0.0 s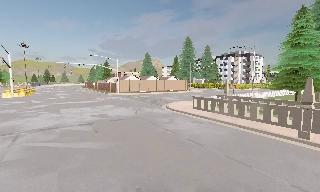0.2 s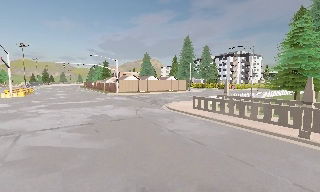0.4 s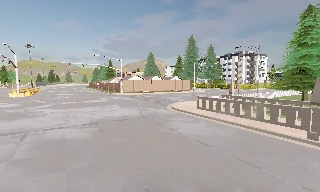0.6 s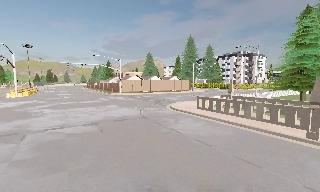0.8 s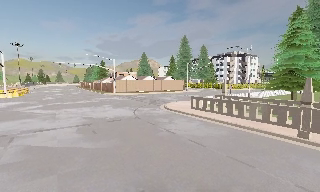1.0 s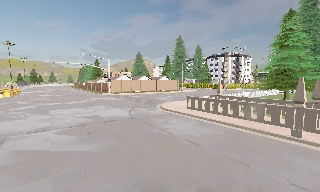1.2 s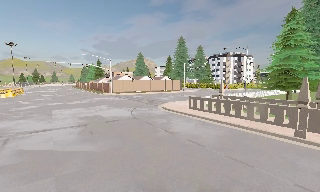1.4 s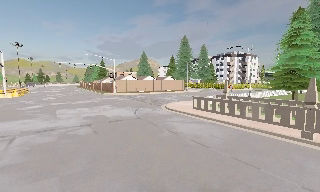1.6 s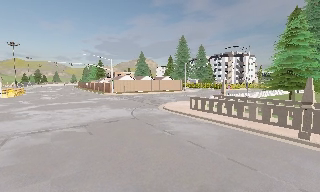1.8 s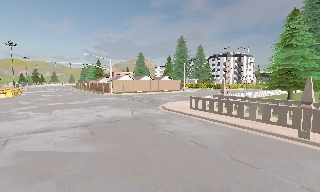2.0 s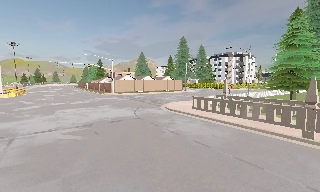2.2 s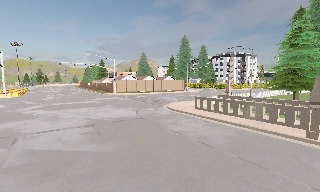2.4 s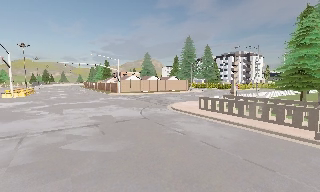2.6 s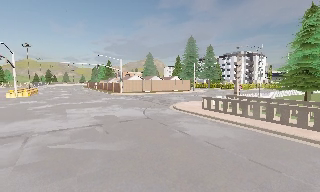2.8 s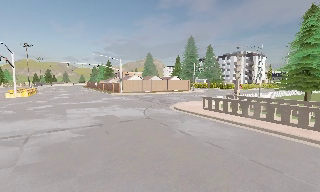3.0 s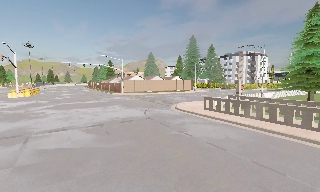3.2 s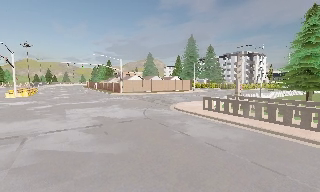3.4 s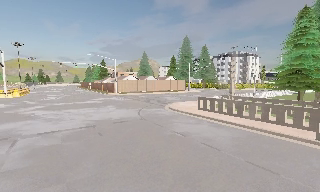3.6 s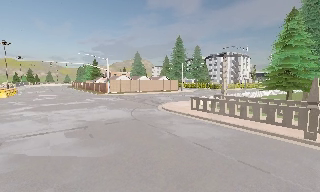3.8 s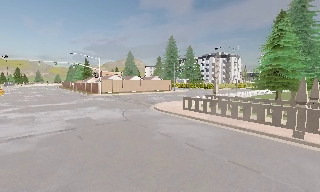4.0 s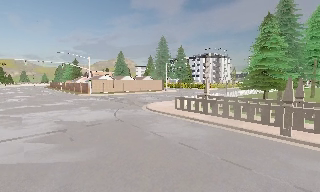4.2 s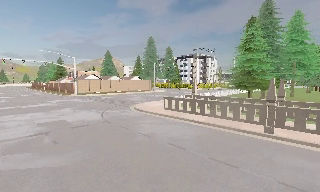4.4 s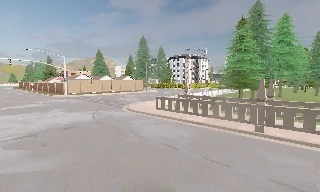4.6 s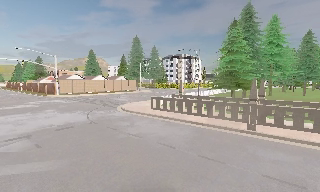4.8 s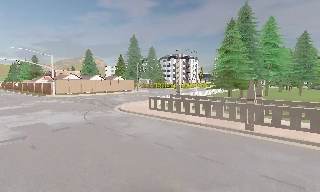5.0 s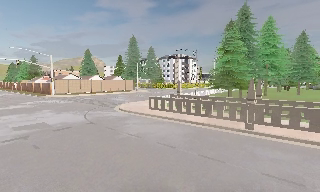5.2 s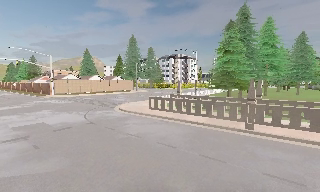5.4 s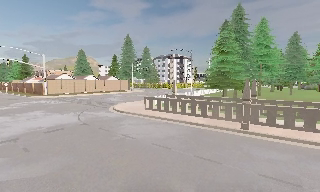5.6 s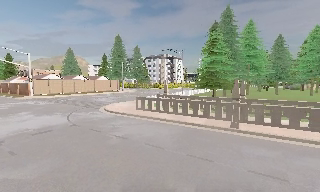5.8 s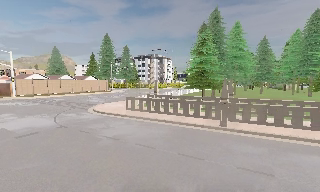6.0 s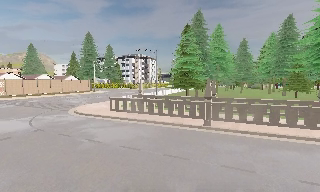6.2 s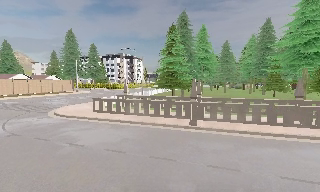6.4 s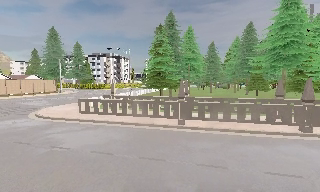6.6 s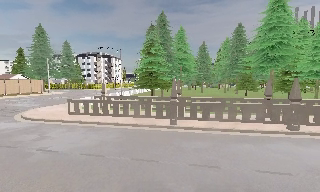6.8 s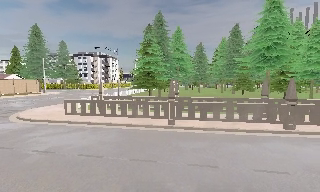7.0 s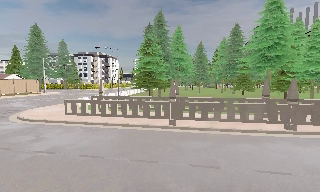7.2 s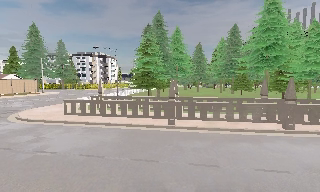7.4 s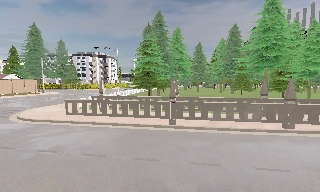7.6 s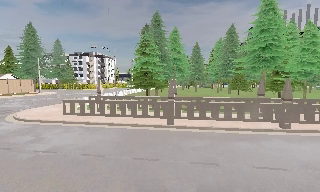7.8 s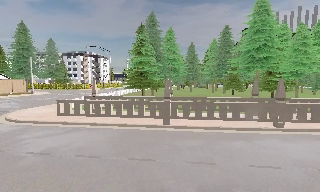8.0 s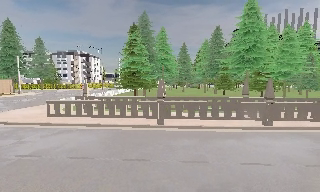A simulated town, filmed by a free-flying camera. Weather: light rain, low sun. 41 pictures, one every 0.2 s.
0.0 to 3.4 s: The camera travels to its left, about 1 m, so close, fixed things drift to the right.
3.4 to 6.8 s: The camera swings to its right by about 45 degrees, and the scene slides to the left. It travels forward and to its left, about 1 m.
6.8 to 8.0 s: The camera shifts only a little, or ends up much as it began.
The film runs forward here.
